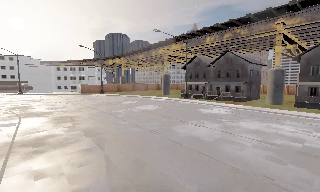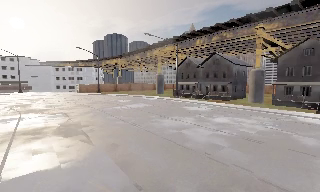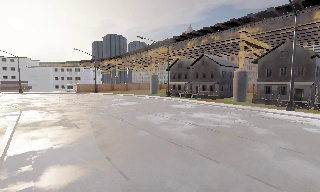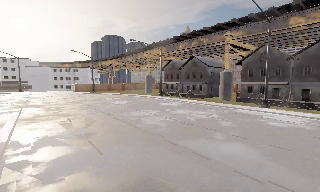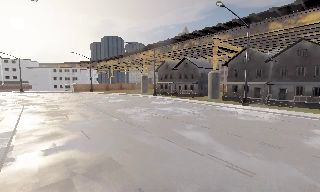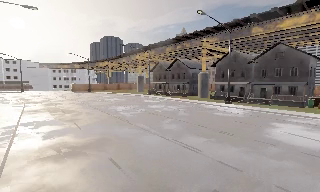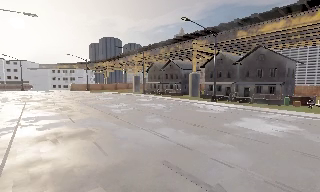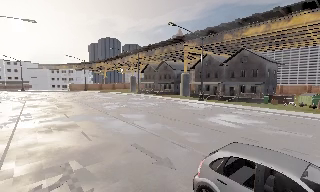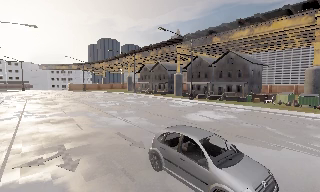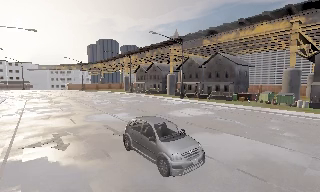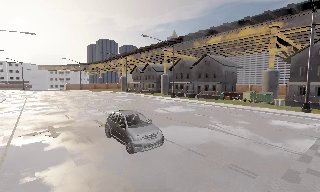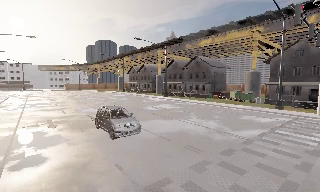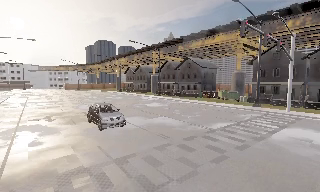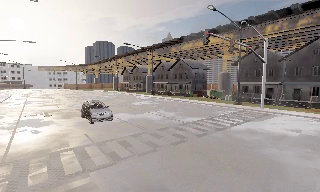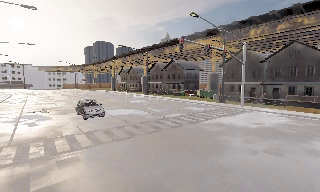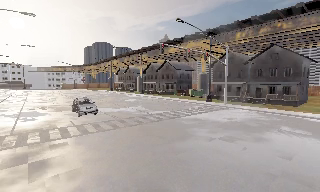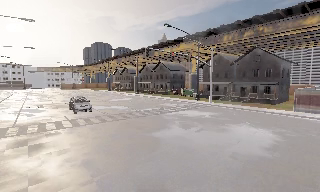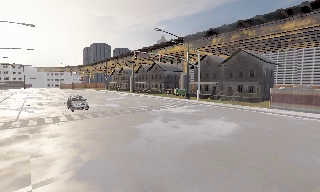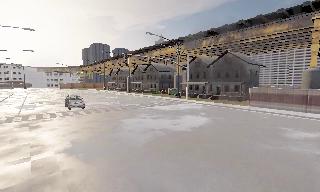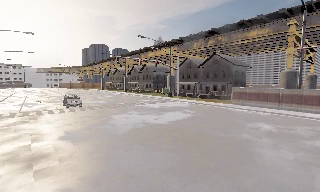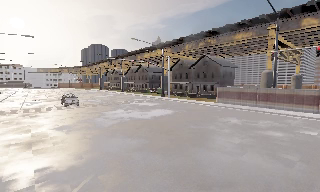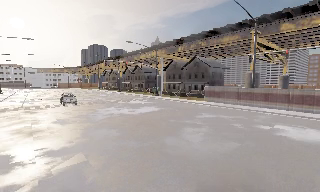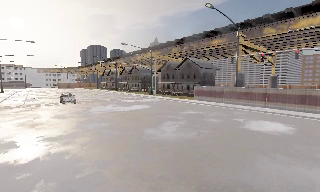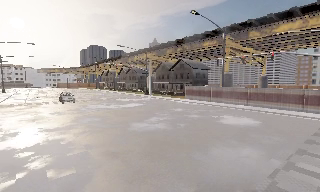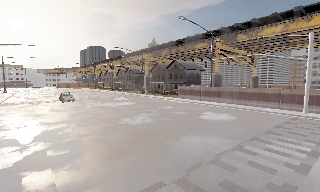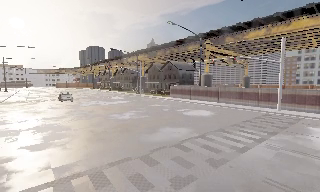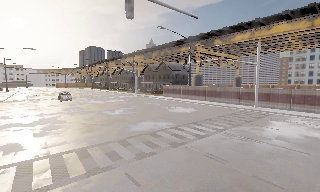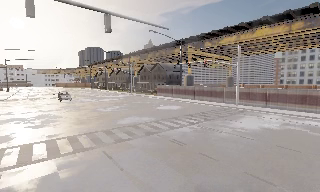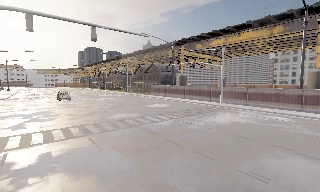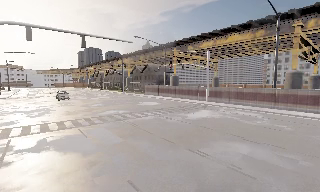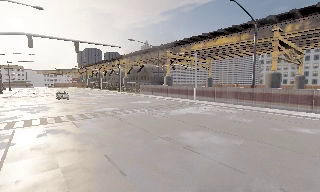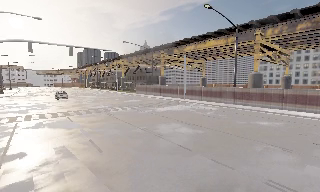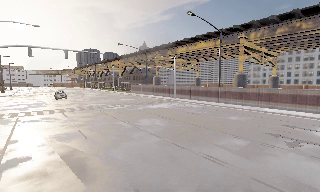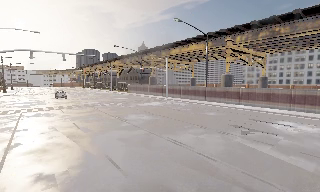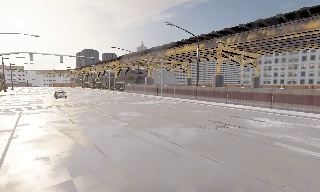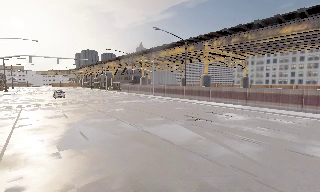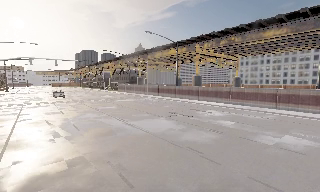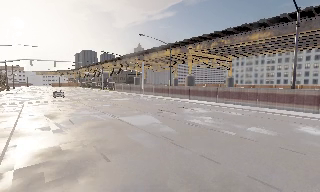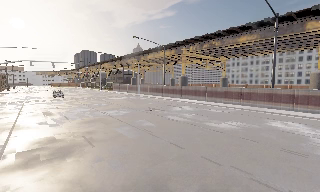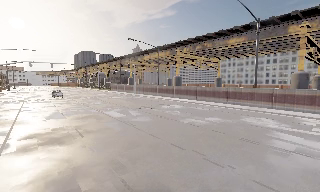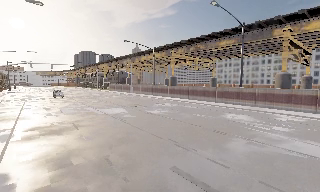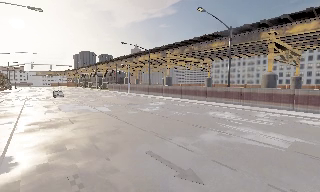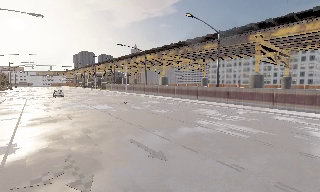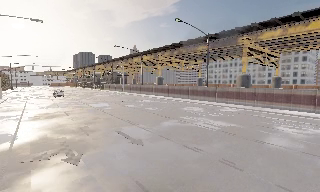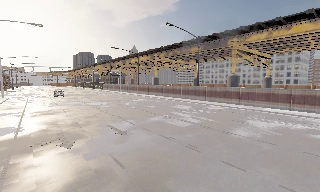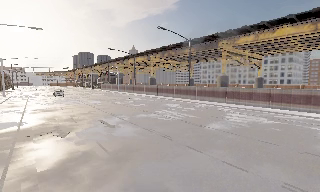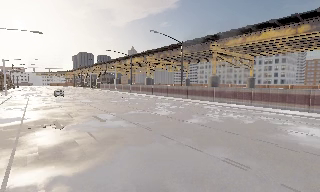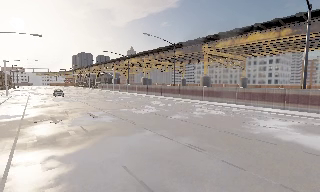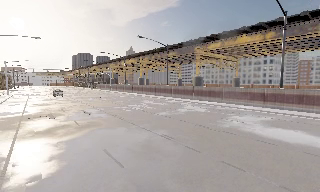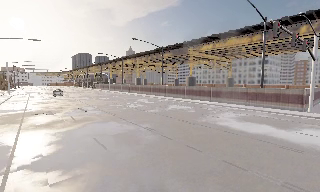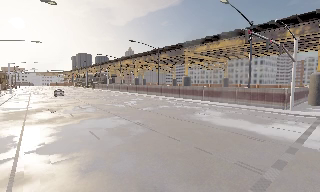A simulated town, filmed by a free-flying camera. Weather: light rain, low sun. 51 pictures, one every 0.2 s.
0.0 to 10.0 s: The camera travels backward and to its right, about 110 m, so what stands in front gets smaller.
The film runs forward here.
